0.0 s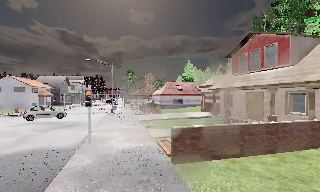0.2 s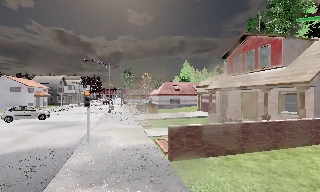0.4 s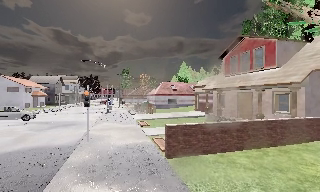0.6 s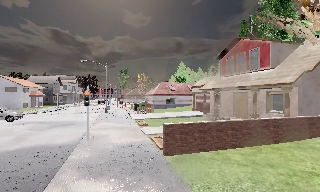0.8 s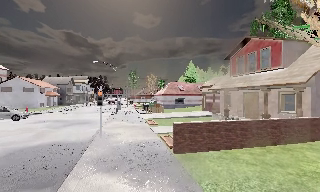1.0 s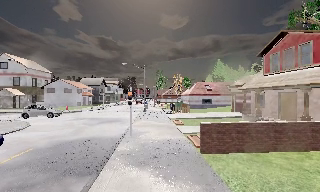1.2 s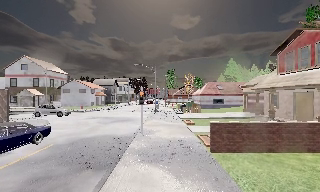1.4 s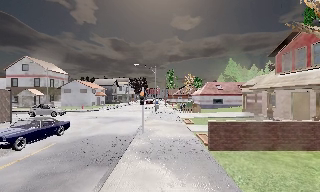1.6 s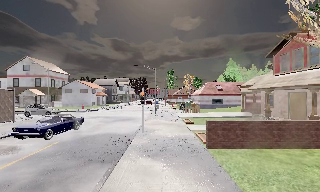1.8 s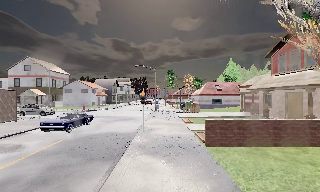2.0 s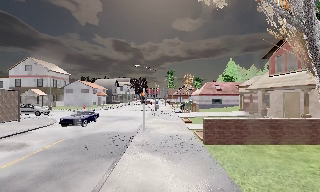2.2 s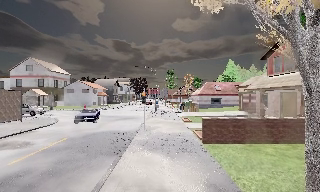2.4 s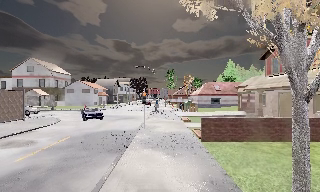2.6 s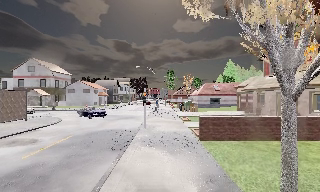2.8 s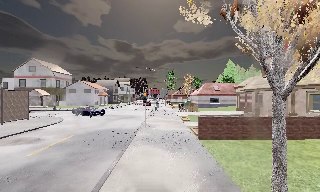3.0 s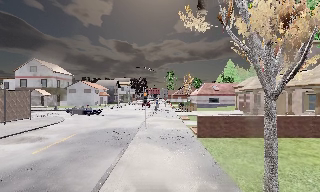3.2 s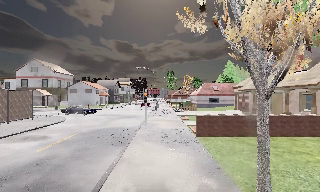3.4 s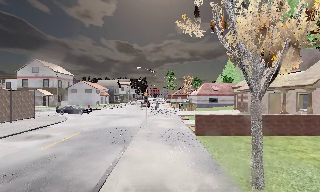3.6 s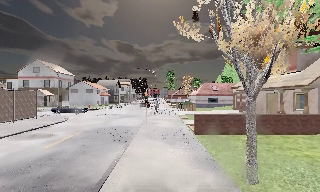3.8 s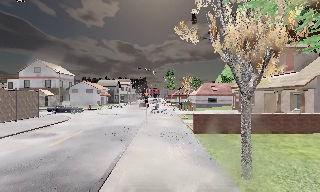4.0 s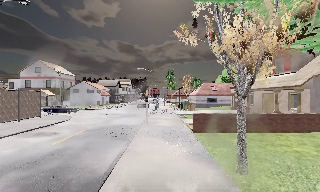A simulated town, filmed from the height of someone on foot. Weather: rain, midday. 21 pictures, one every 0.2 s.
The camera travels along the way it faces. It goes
backward.
0.0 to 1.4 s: The camera pans to its left, which is counterclockwise from overhead, by about 15 degrees. It travels backward, about 2 m, so what stands in front gets smaller.
1.4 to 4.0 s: The camera travels backward, about 3.5 m, so what stands in front gets smaller.
The film runs backward here.
